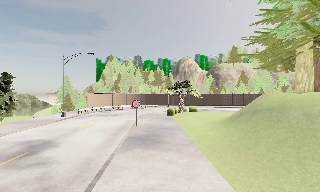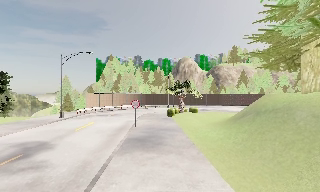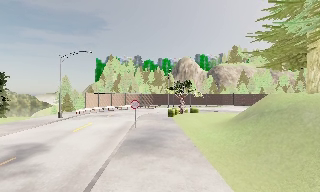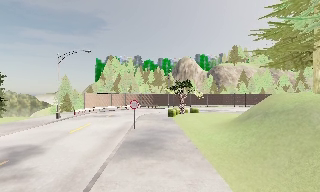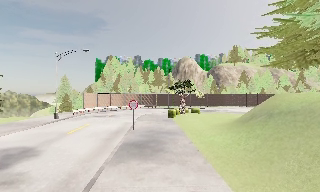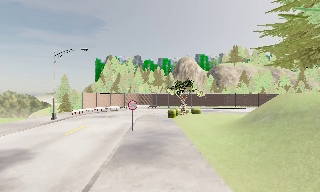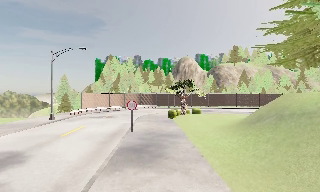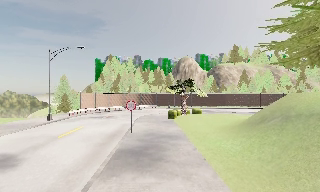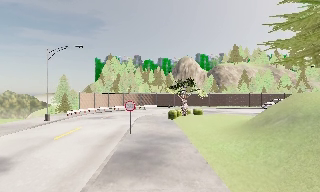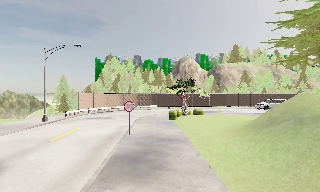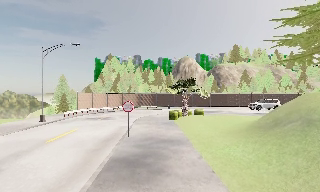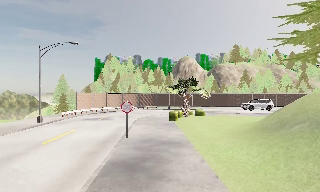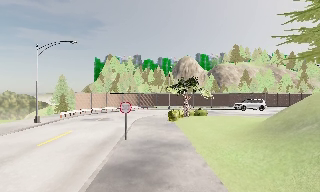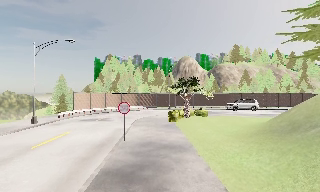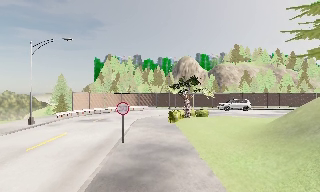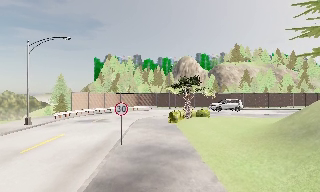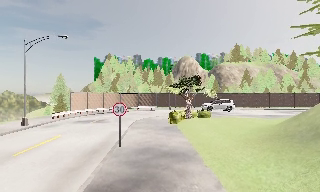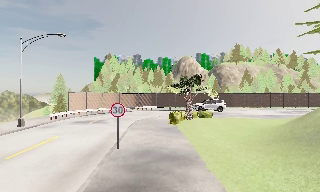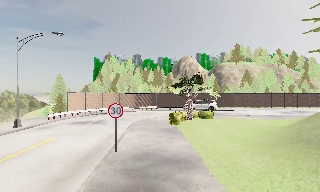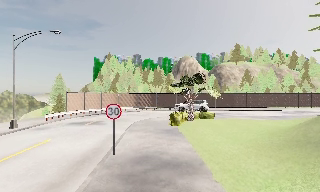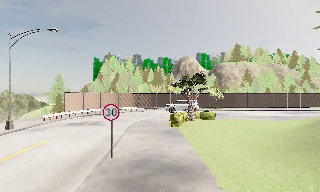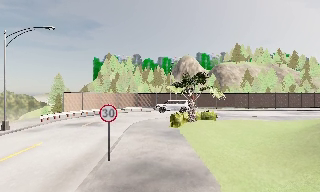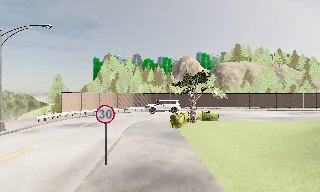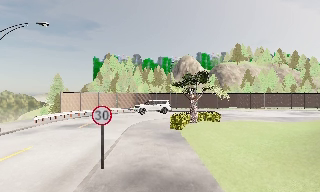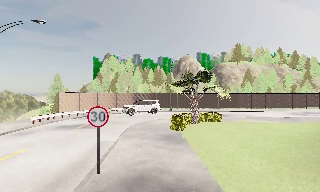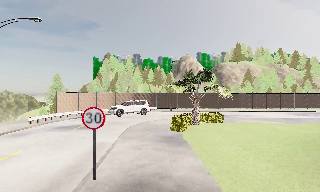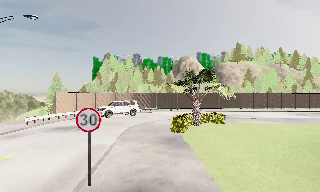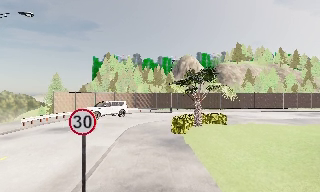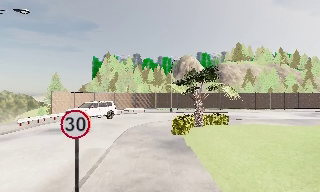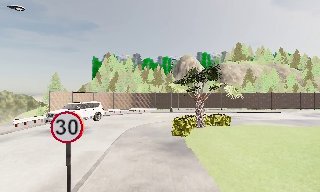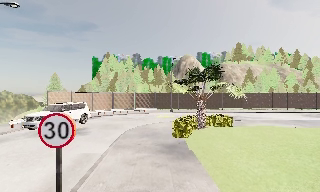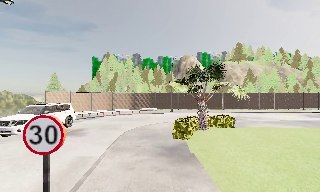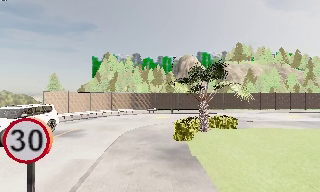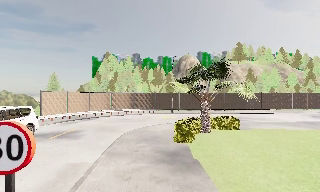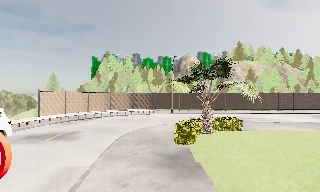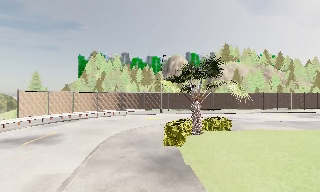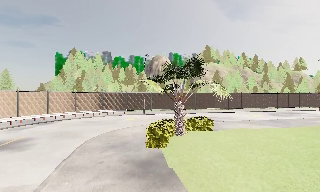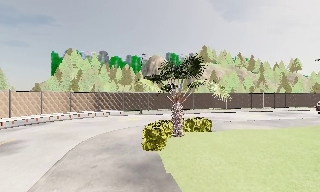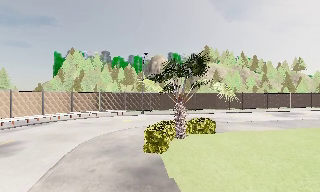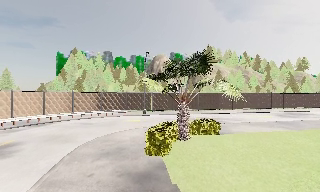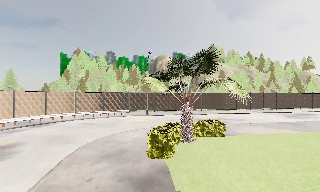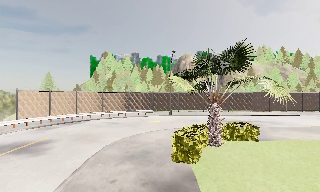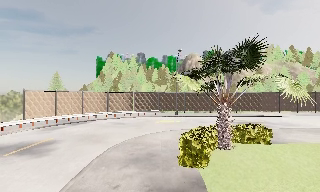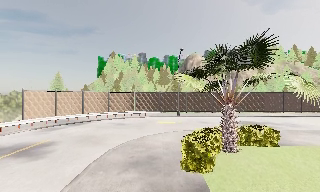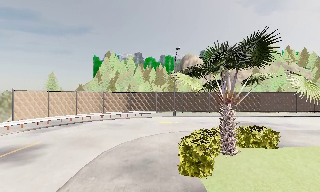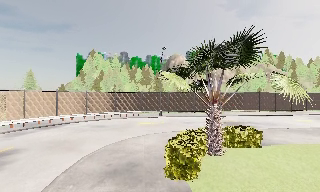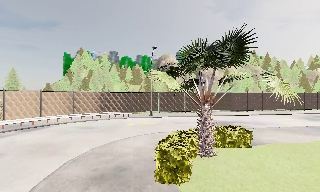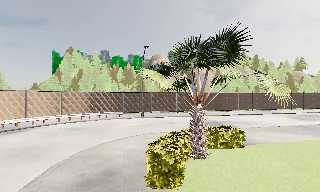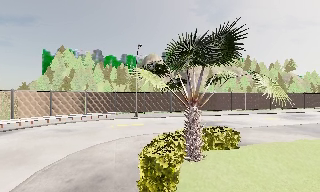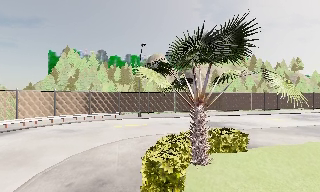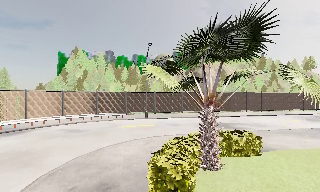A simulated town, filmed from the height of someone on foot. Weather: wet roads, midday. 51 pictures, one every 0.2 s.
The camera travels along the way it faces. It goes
forward.
0.0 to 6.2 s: The camera travels forward, about 11 m, so what stands in front looms larger.
6.2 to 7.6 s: The camera pans to its right, which is clockwise from overhead, by about 10 degrees. It travels forward, about 2.5 m, so what stands in front looms larger.
7.6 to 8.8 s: The scene slides to the right, as the camera pans about 10 degrees to its left. It travels forward, about 2 m, so what stands in front looms larger.
8.8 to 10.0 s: The camera travels forward, about 1.5 m, so what stands in front looms larger.
The film runs forward here.
